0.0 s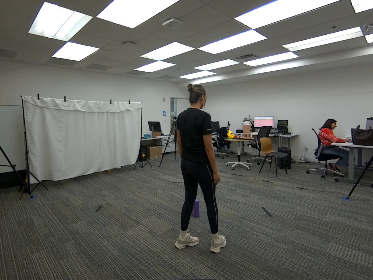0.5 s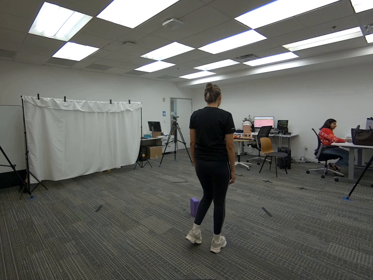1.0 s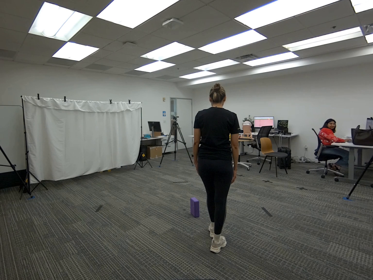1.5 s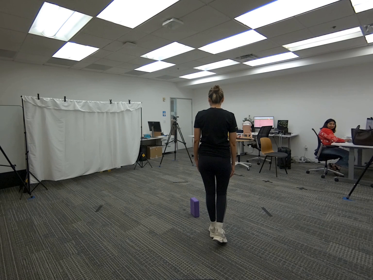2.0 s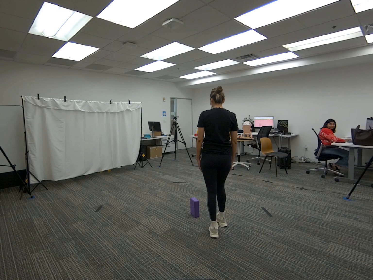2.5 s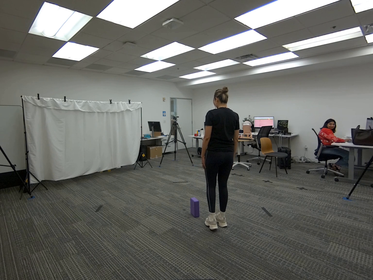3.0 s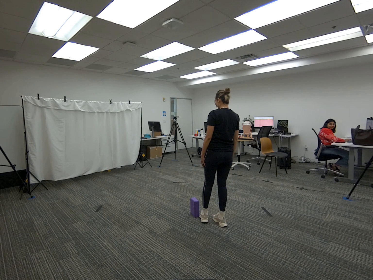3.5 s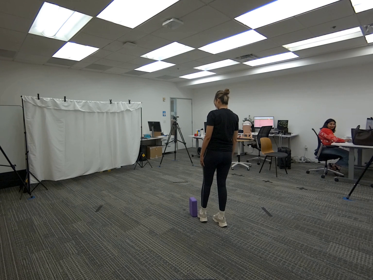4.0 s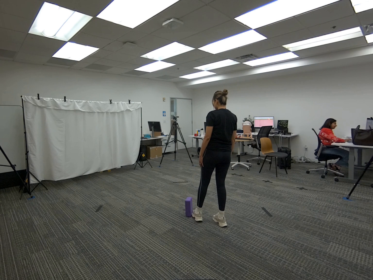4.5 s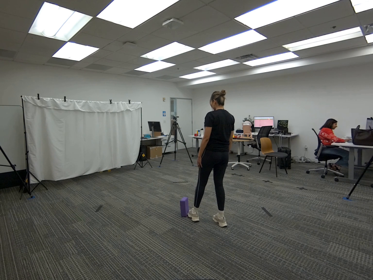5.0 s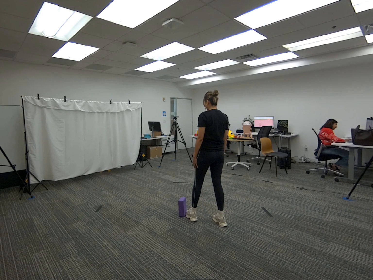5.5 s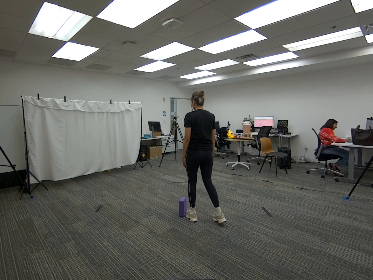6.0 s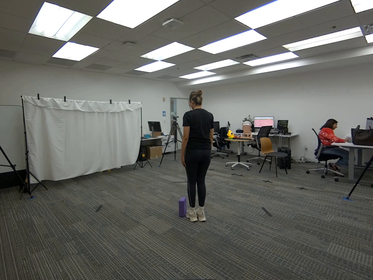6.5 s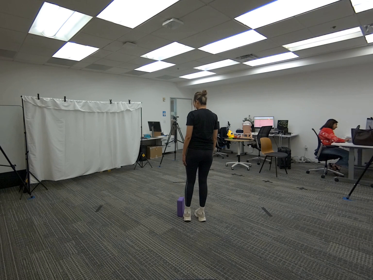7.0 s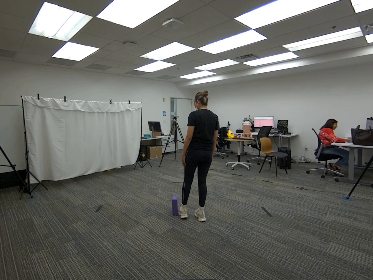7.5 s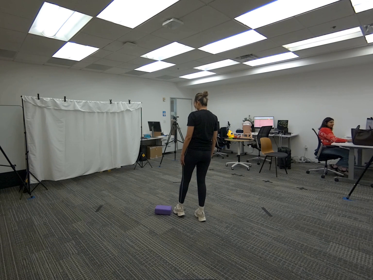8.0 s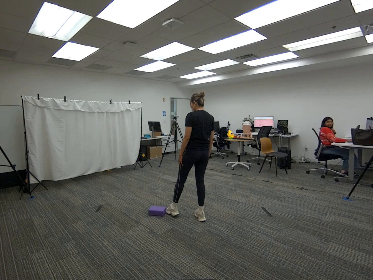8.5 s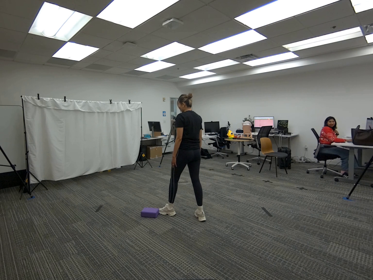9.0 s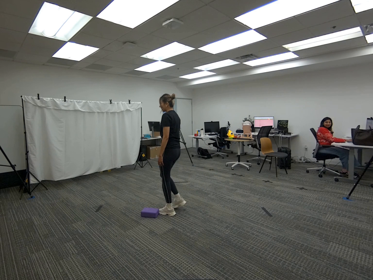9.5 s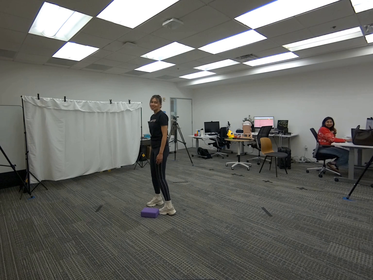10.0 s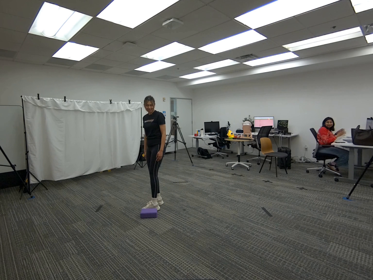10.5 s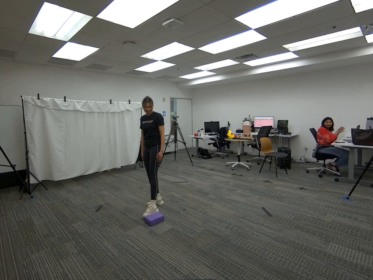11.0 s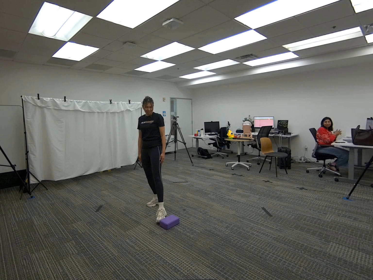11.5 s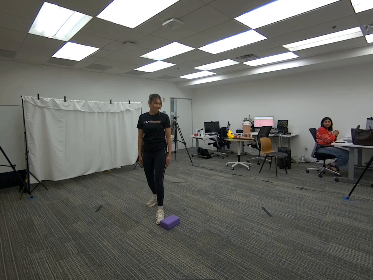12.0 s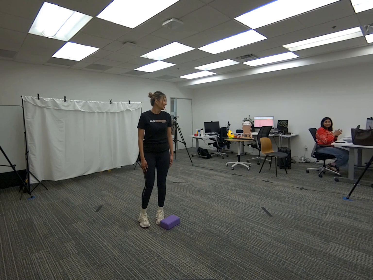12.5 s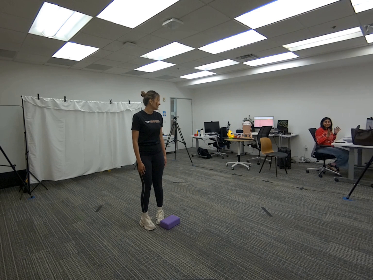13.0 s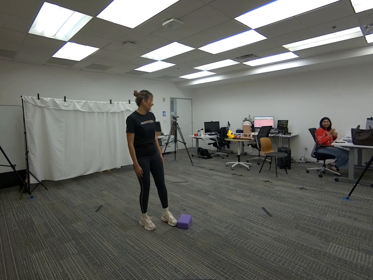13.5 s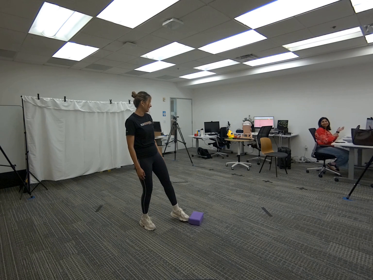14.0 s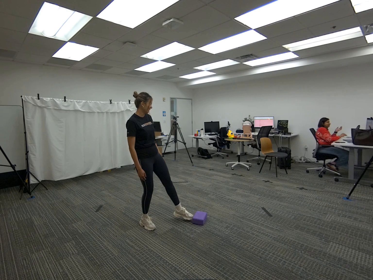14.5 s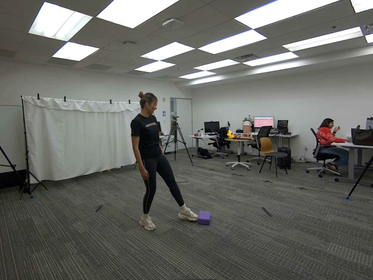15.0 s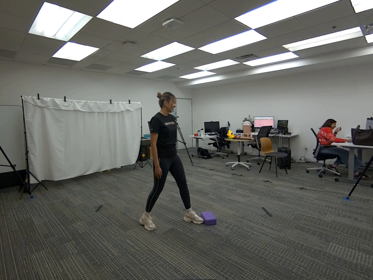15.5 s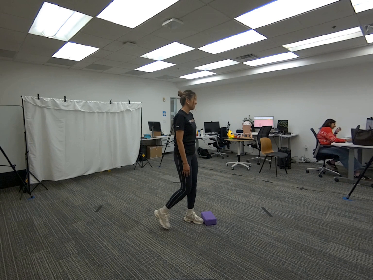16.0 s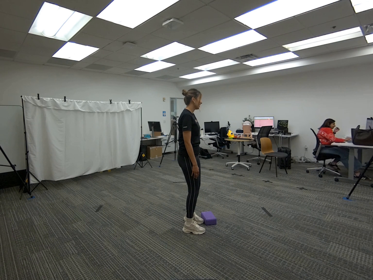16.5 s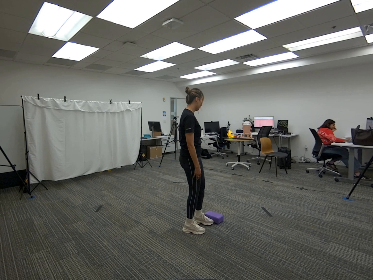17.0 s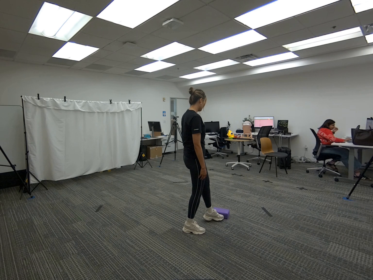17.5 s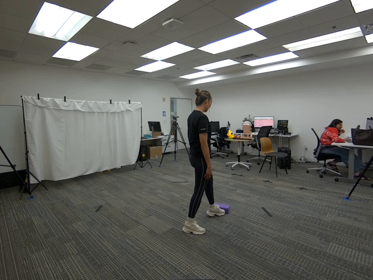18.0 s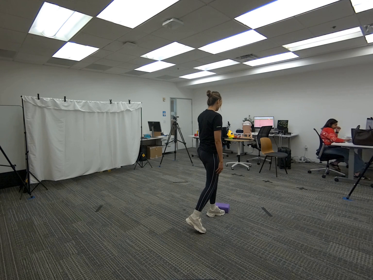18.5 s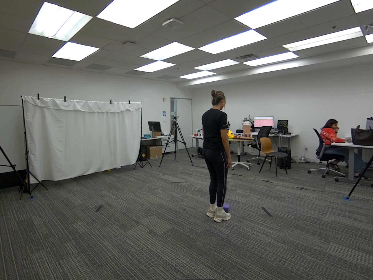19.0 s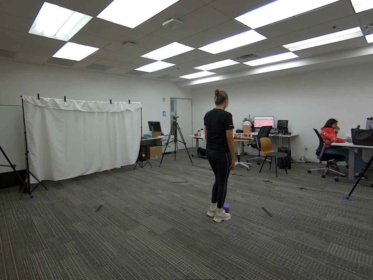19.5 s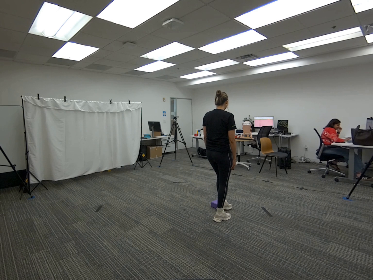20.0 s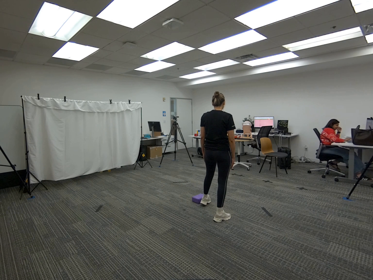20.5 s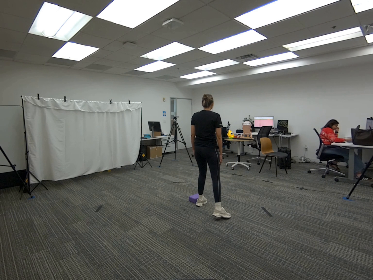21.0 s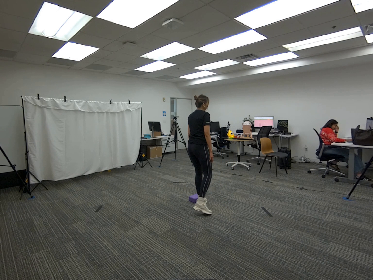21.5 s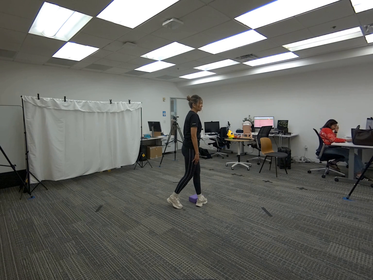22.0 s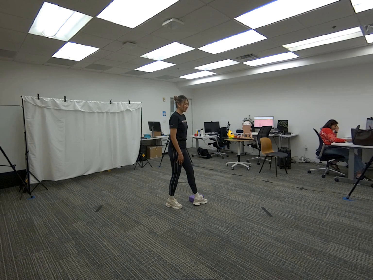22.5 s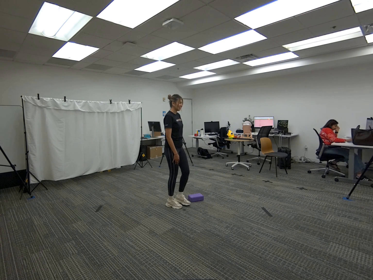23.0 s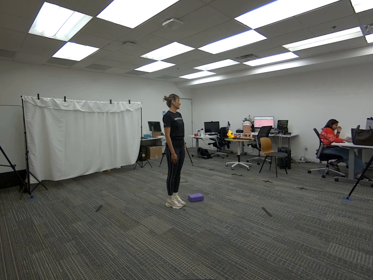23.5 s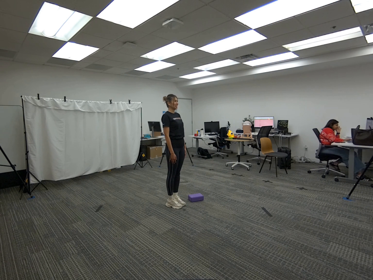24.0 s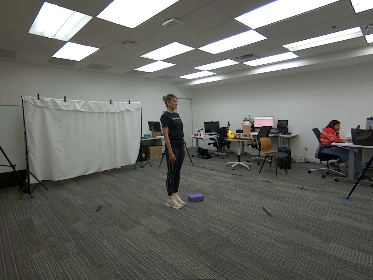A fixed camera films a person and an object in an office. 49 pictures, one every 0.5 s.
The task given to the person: Walk over to the yoga block on the floor and using your left foot push the yoga block within the bounding area.
